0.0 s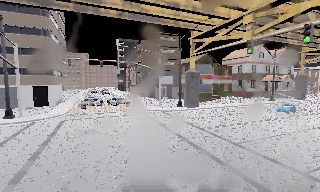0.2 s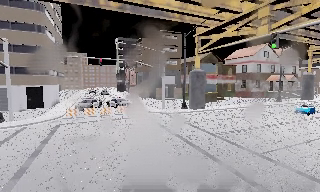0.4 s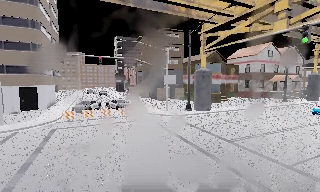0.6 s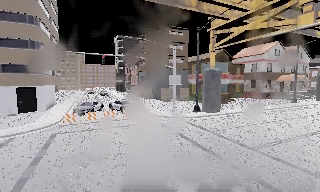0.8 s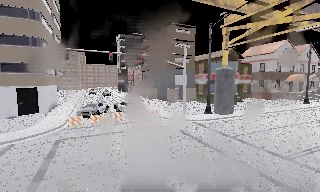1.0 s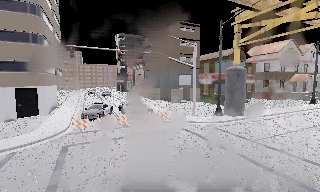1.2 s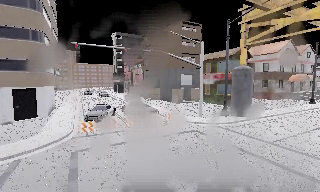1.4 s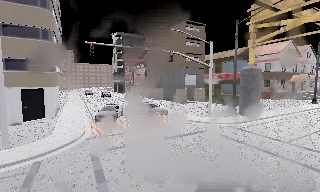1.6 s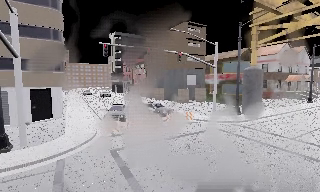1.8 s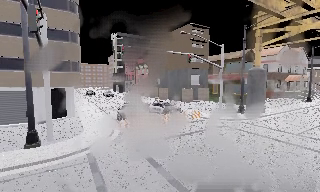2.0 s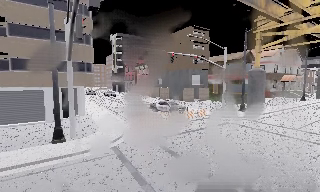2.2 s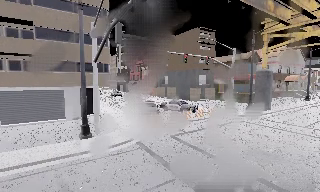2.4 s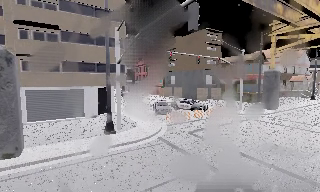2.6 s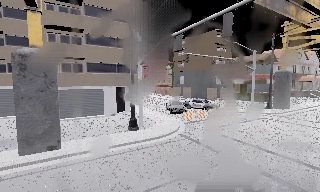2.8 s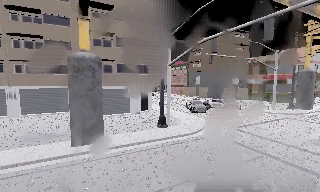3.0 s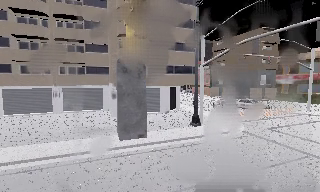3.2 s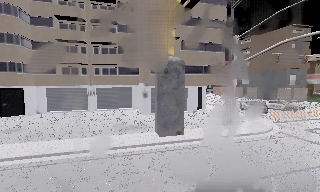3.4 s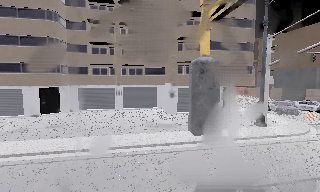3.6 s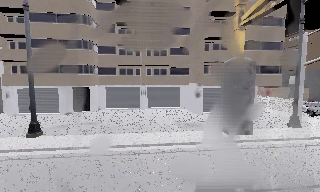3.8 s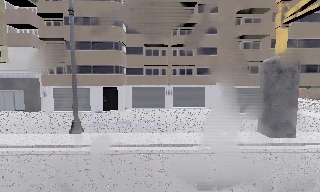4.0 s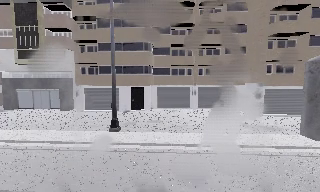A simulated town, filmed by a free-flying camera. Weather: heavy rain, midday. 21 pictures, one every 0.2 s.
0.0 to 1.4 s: The camera travels to its left and forward, about 10 m, so close, fixed things drift to the right.
1.4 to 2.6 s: The camera travels to its left and backward, about 9 m, so close, fixed things drift to the right.
2.6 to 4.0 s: The camera pans to its left, which is counterclockwise from overhead, by about 35 degrees. It travels to its left, about 11 m, so close, fixed things drift to the right.
The film runs backward here.
